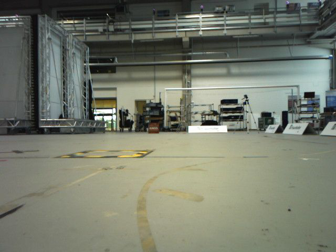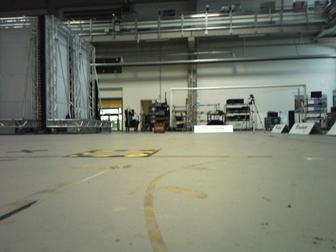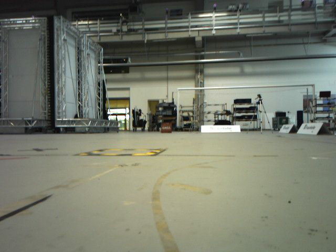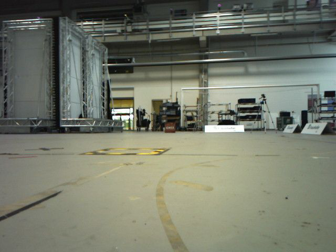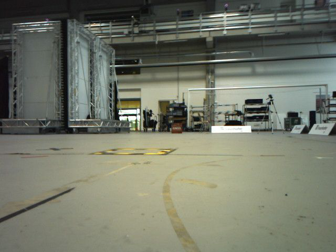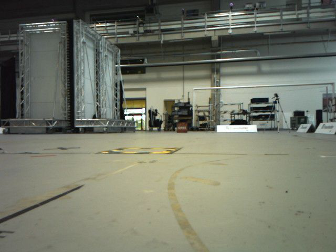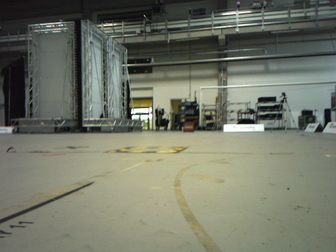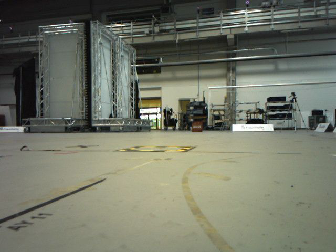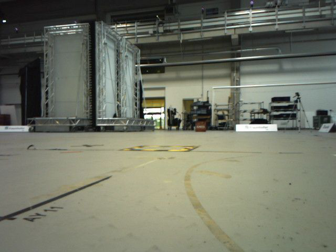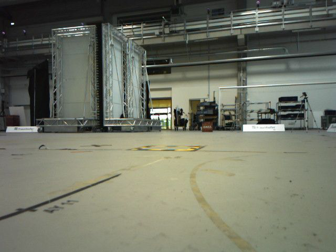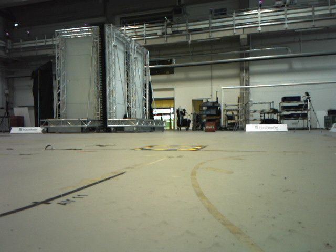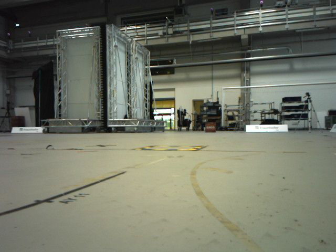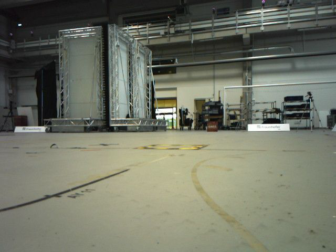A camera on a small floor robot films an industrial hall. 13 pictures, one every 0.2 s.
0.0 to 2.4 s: The scene slides to the right, as the camera pans about 15 degrees to its left. It travels backward, about 0.5 m, so what stands in front gets smaller.
The film runs backward here.
